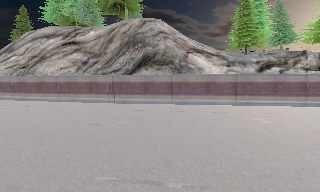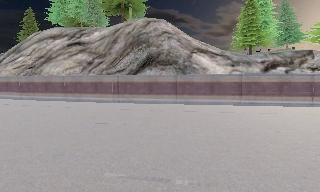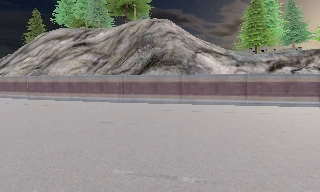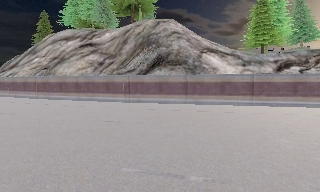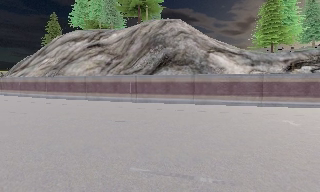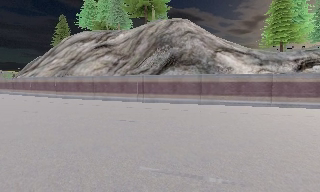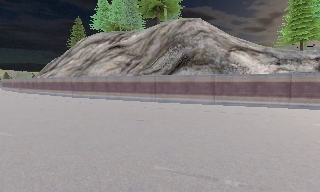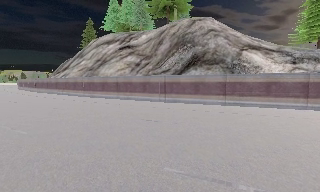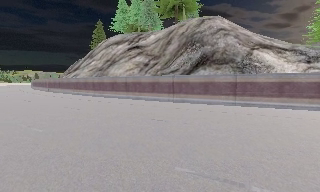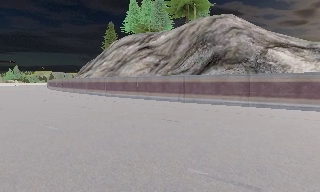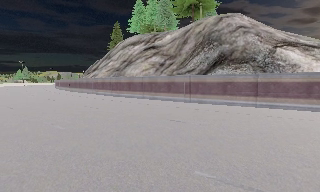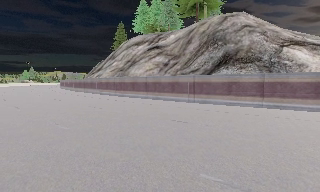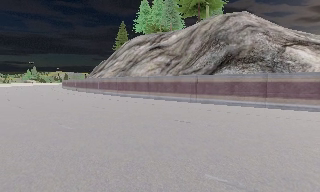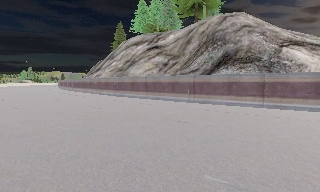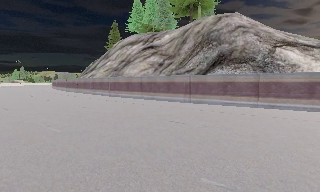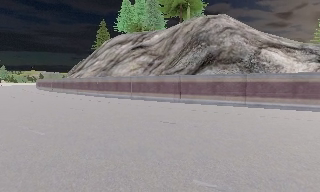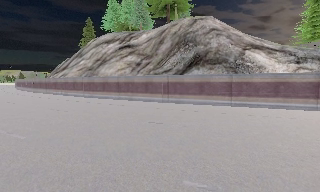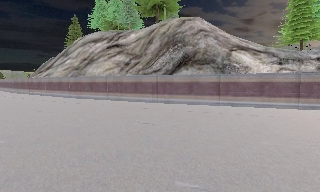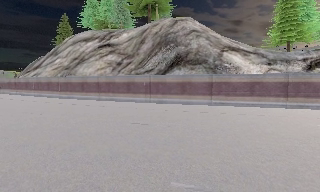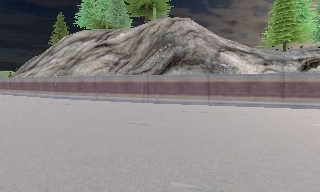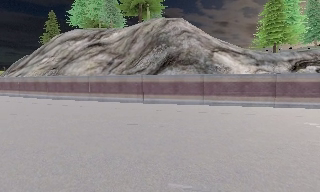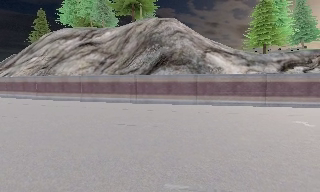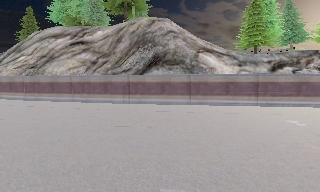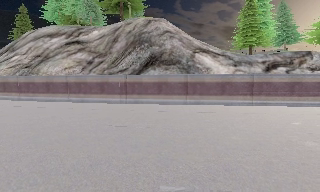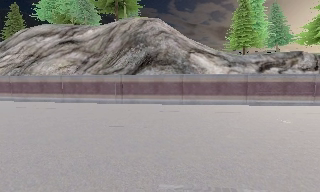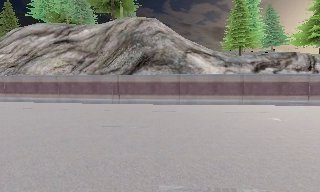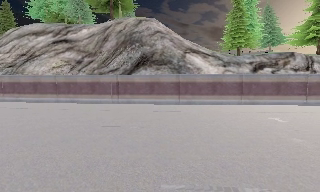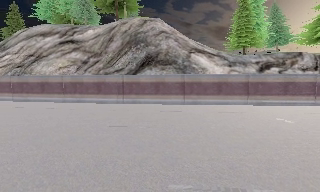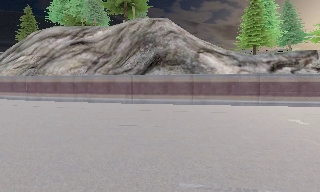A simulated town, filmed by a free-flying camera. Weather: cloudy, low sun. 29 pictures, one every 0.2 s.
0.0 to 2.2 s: The scene slides to the right, as the camera pans about 25 degrees to its left. It travels to its left, about 0.5 m, so close, fixed things drift to the right.
2.2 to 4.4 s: The scene slides to the left, as the camera pans about 25 degrees to its right. It travels forward, about 0.5 m, so what stands in front looms larger.
4.4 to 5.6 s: The camera shifts only a little, or ends up much as it began.
The film runs forward here.
